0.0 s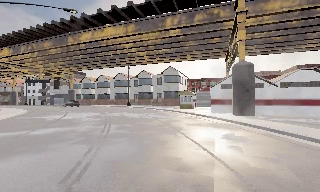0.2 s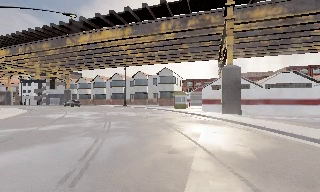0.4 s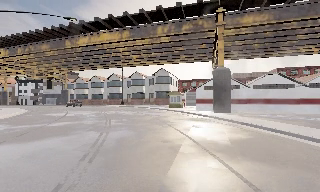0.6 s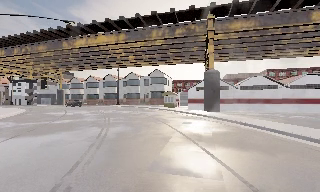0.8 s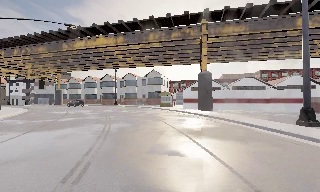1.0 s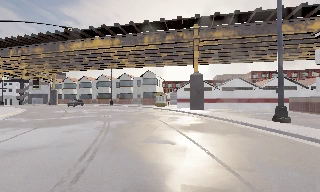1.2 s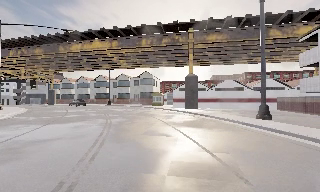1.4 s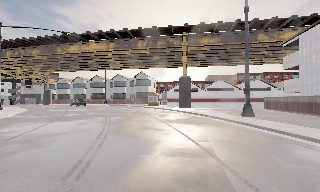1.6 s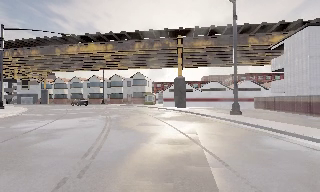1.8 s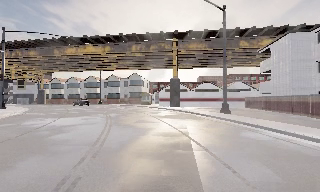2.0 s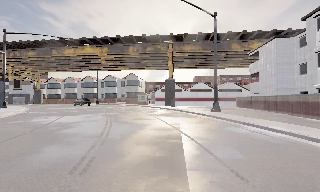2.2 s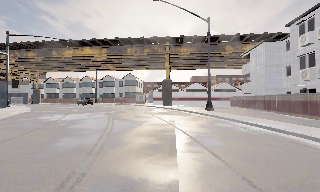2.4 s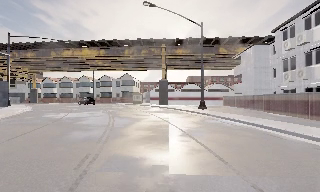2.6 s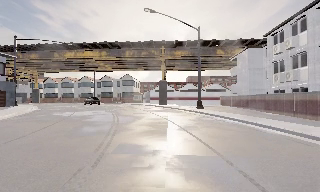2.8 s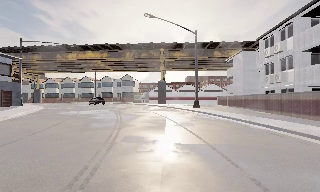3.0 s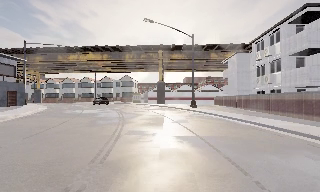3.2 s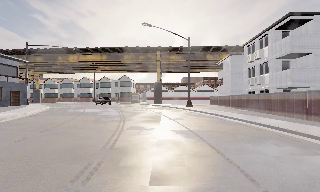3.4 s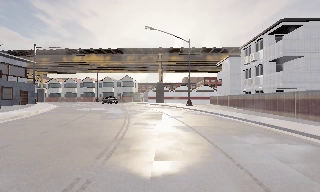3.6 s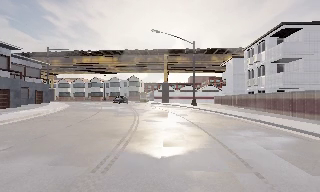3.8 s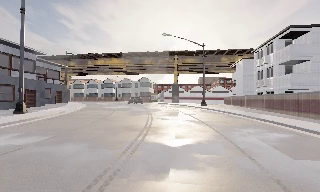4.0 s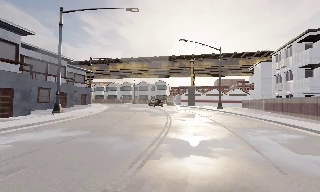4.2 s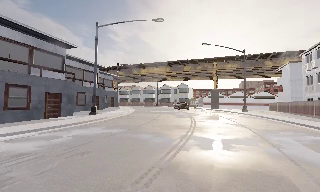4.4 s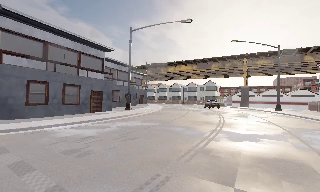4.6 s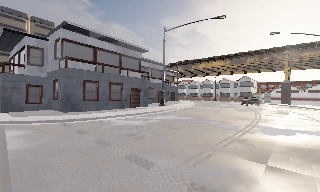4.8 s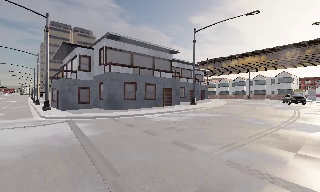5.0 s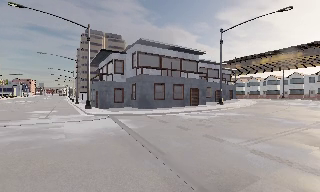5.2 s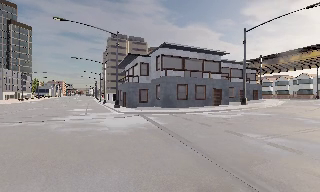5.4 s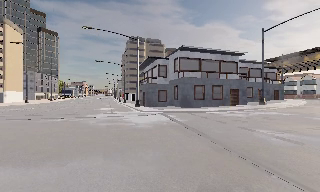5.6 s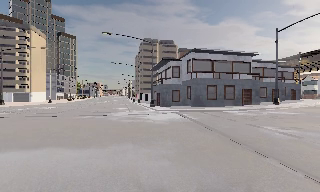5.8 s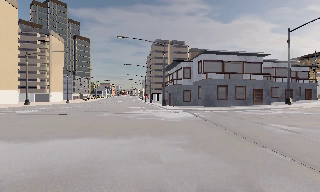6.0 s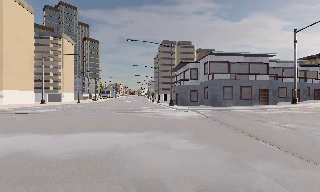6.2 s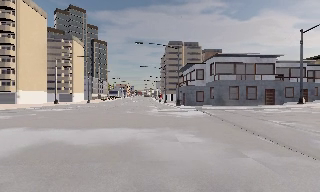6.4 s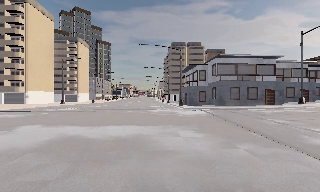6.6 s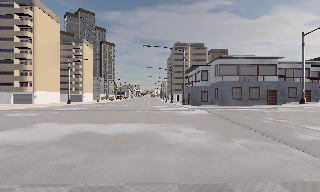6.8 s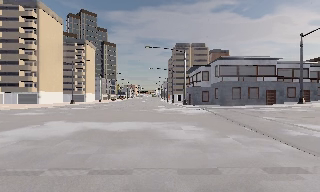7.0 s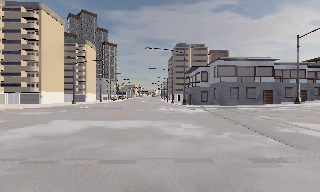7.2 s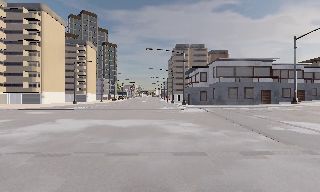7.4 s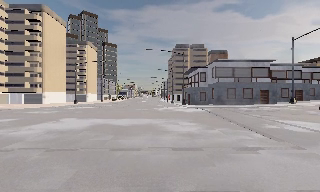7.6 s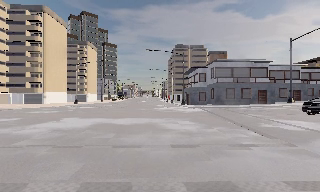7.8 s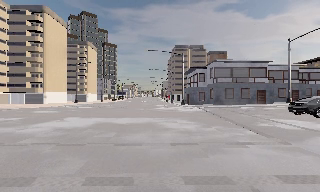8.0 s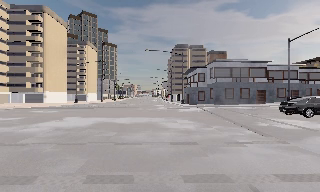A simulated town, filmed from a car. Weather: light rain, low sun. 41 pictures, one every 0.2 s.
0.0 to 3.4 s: The scene slides to the left, as the camera pans about 15 degrees to its right. It travels backward, about 19 m, so what stands in front gets smaller.
3.4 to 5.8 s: The camera pans to its left, which is counterclockwise from overhead, by about 80 degrees. It travels backward, about 14 m.
5.8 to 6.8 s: The camera travels backward, about 4 m, so what stands in front gets smaller.
6.8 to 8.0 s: The camera travels backward, about 2 m, so what stands in front gets smaller. It loses speed.
The film runs backward here.
